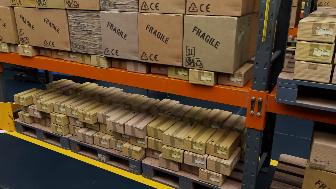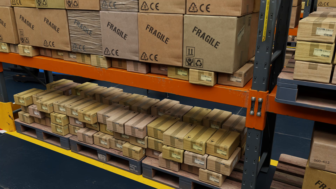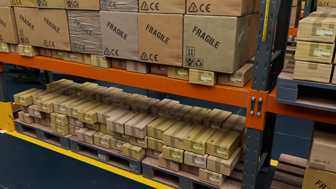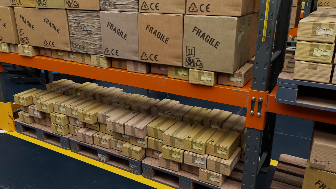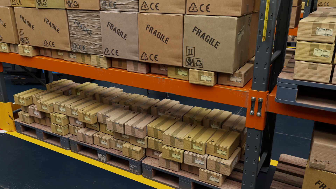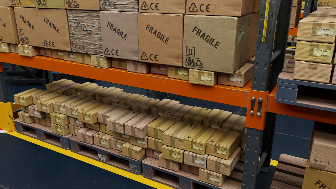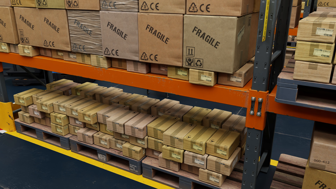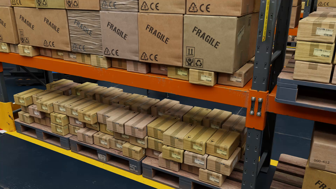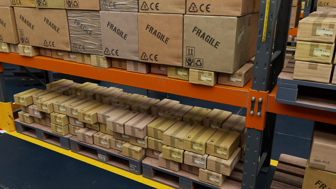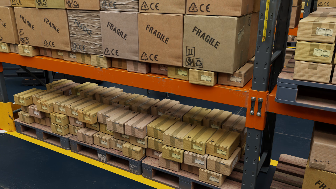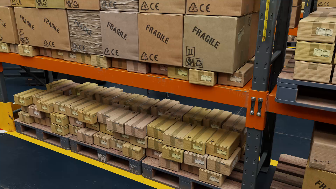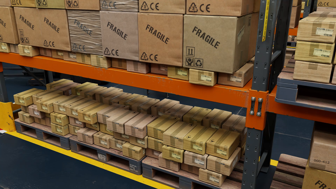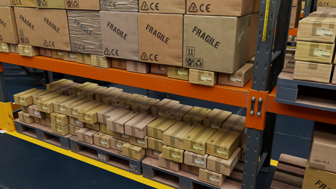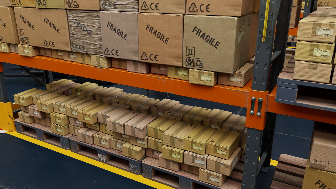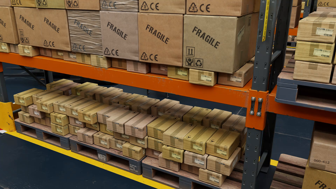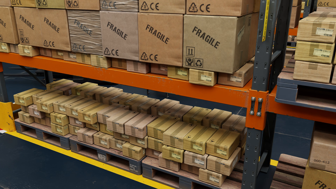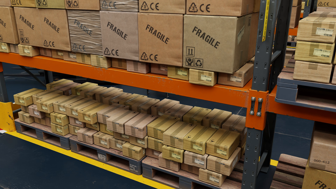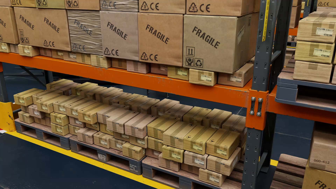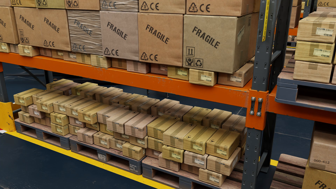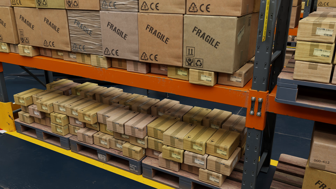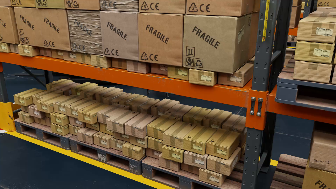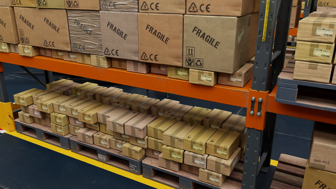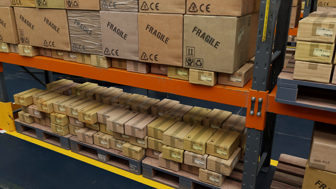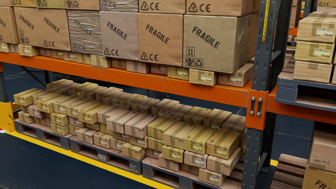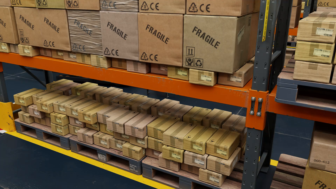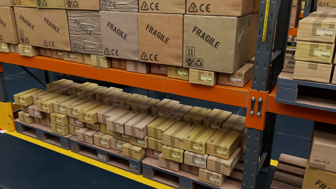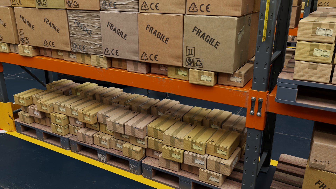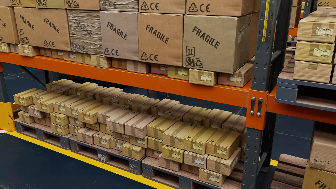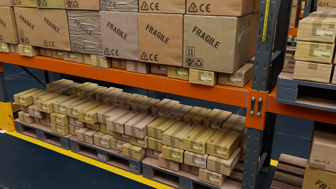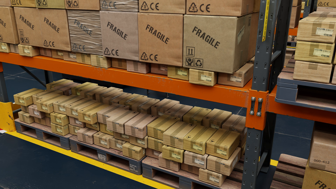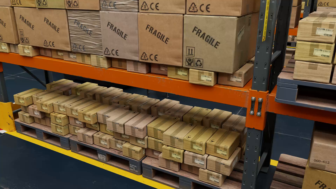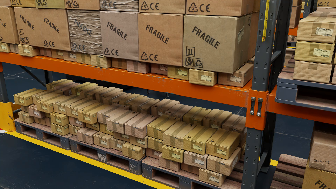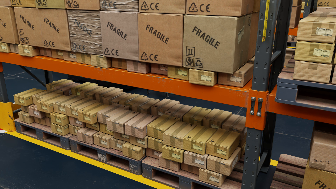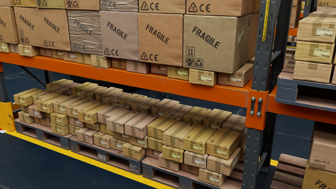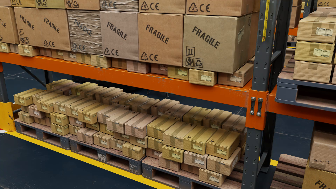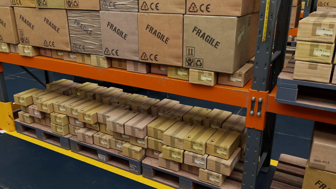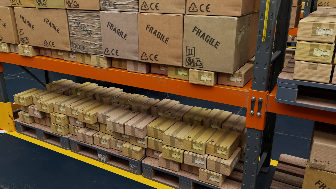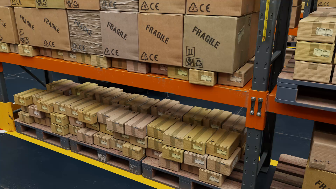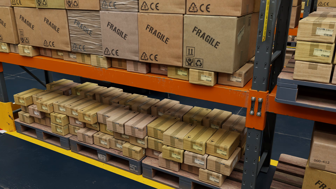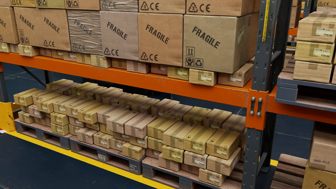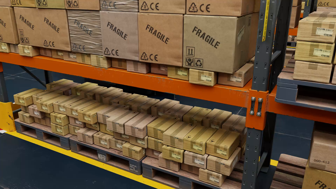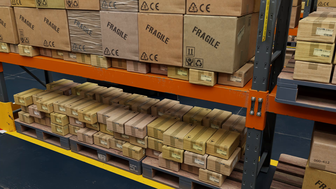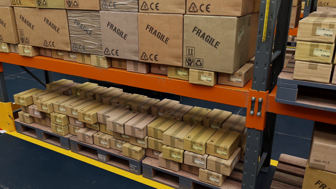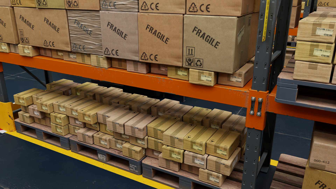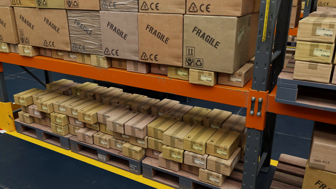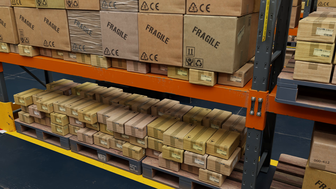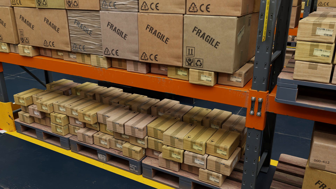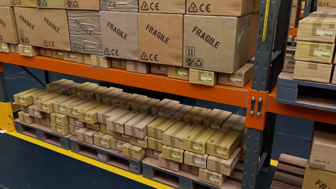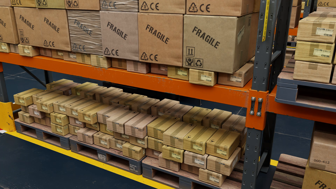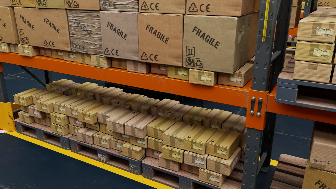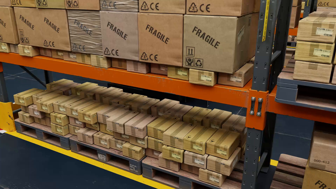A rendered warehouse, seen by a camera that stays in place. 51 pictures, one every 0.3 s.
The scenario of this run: A forklift runs into an object in its way.
